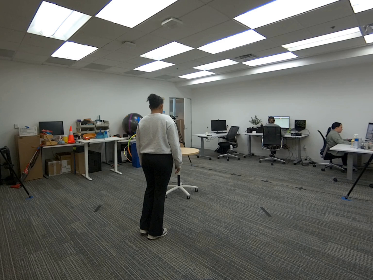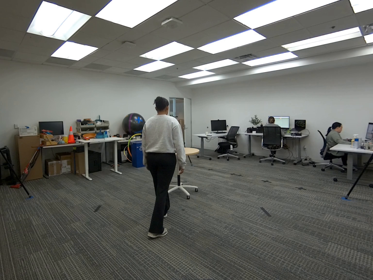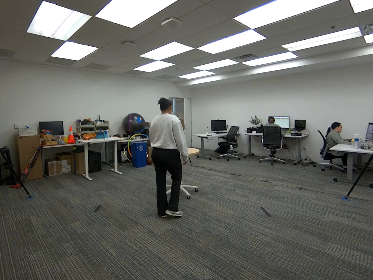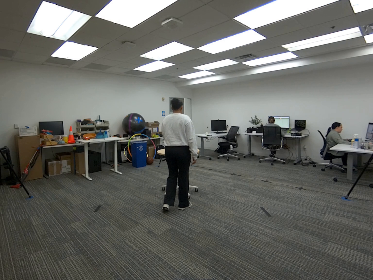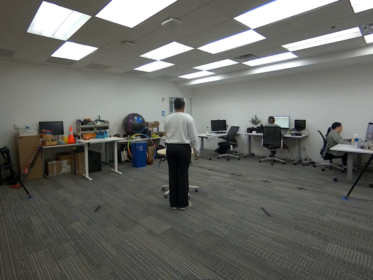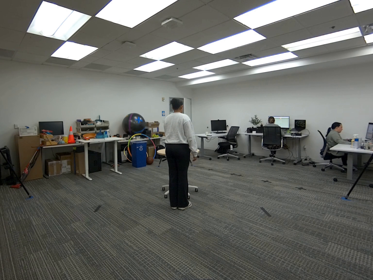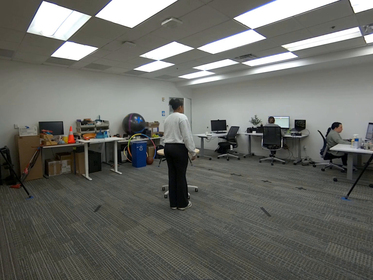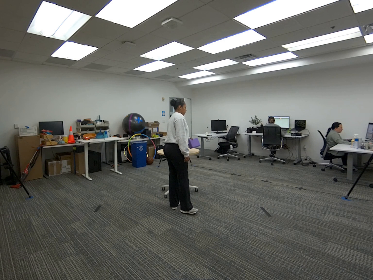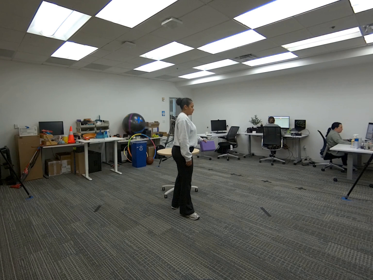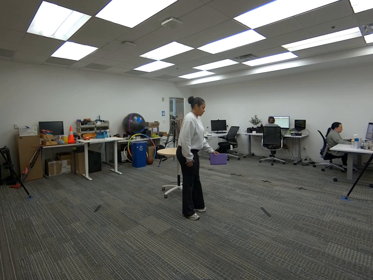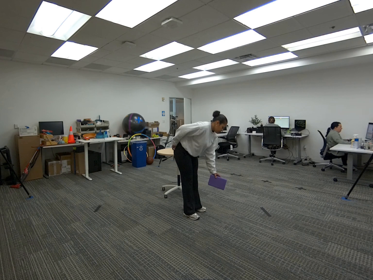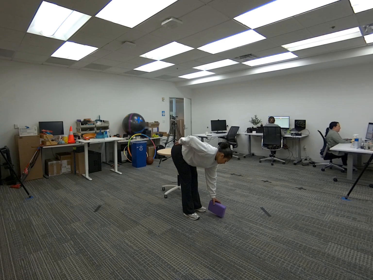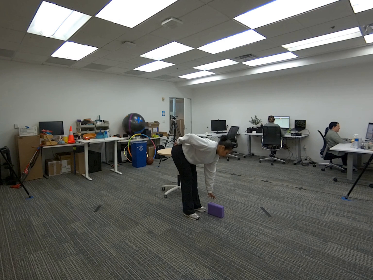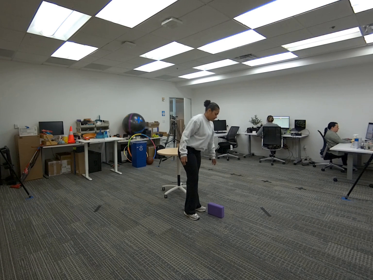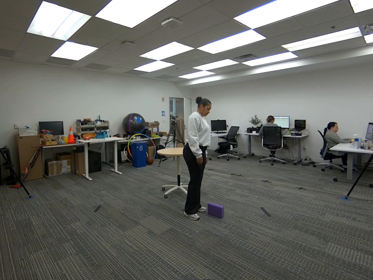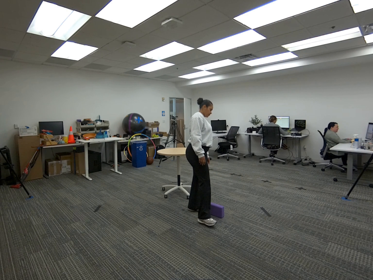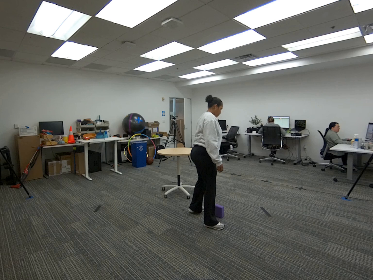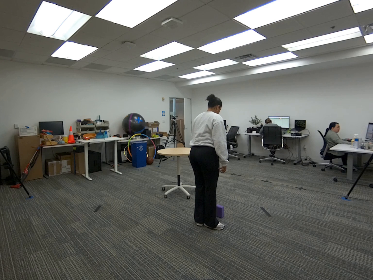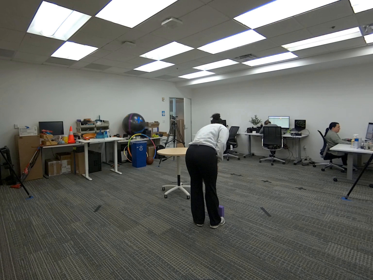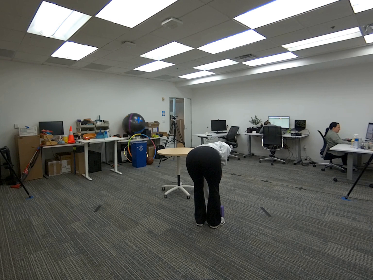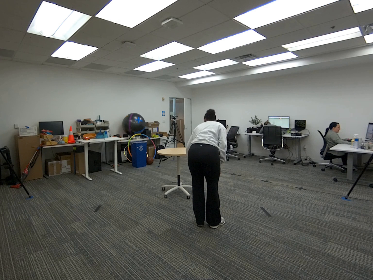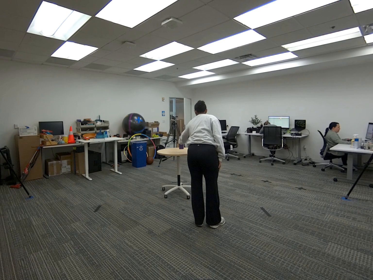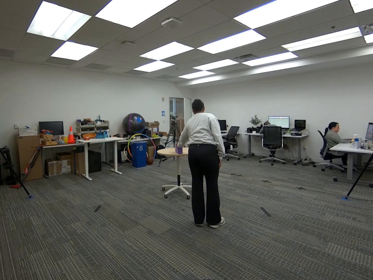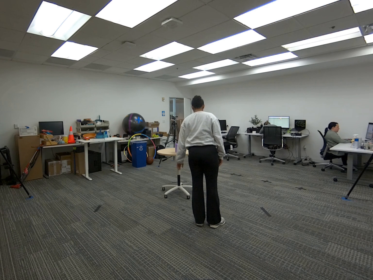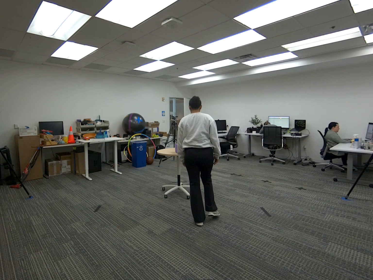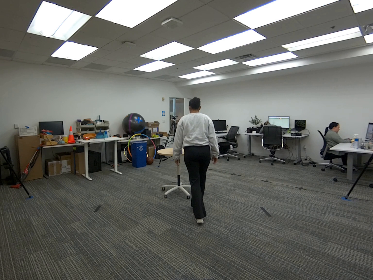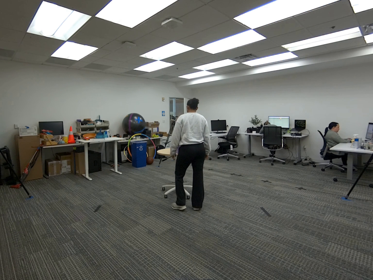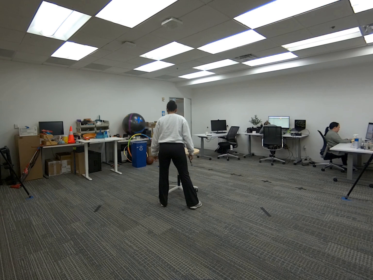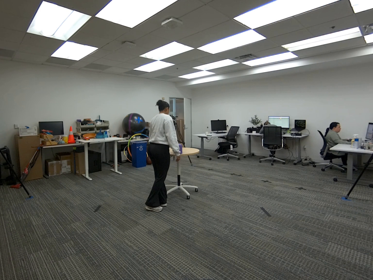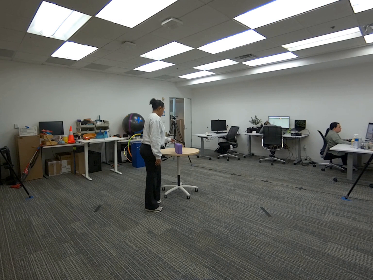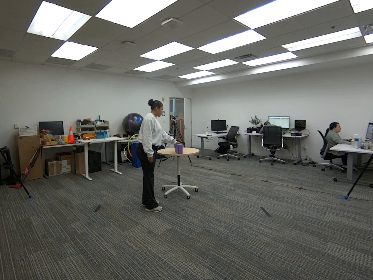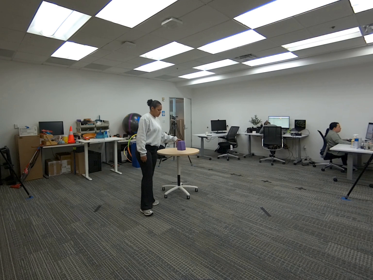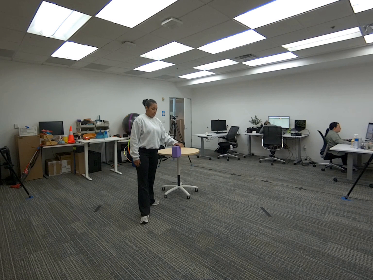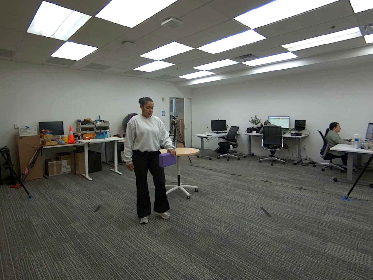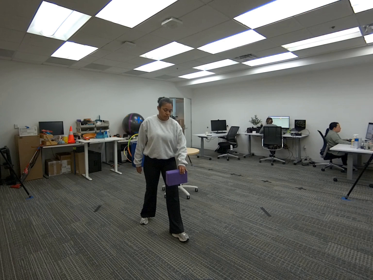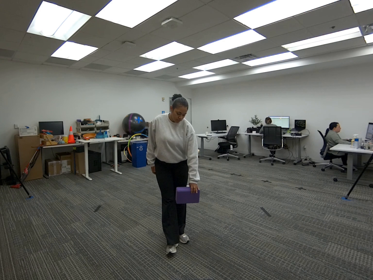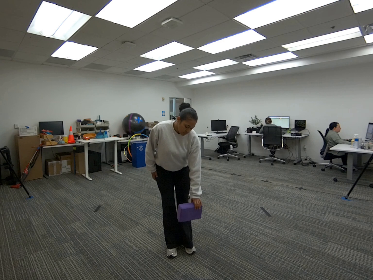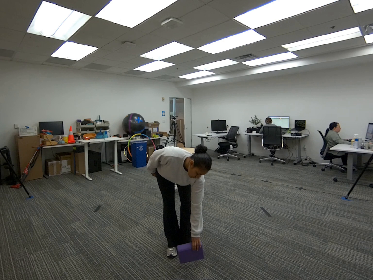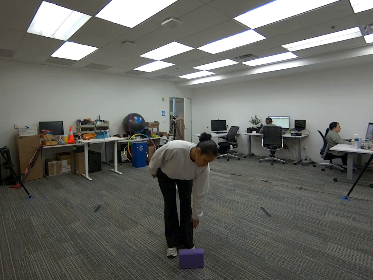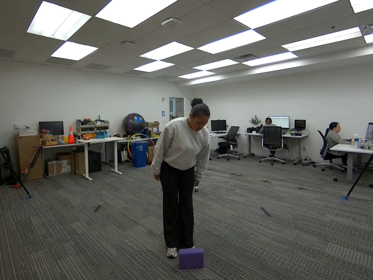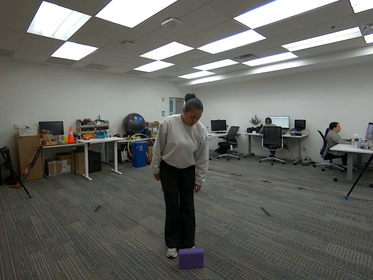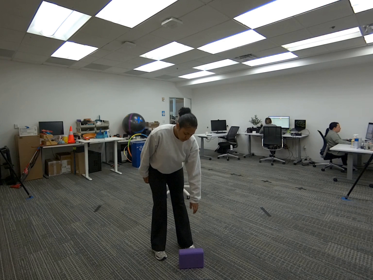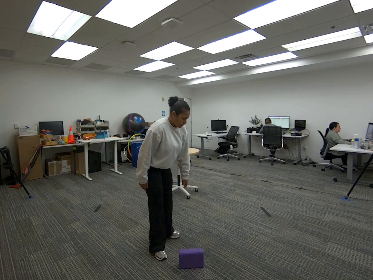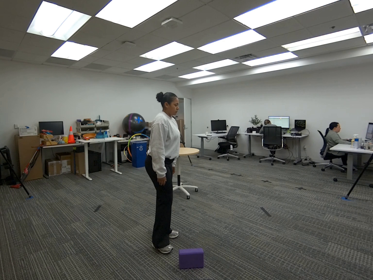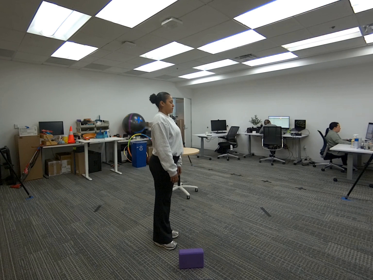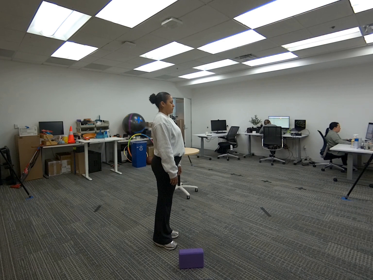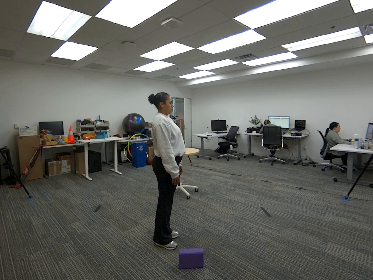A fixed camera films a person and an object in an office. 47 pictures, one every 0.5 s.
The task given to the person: Walk over to the round table and using your left hand pick up the yoga block. Place the yoga block on the ground.
